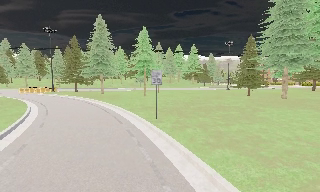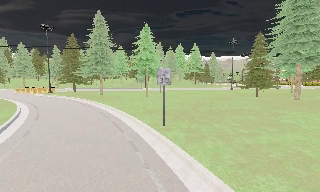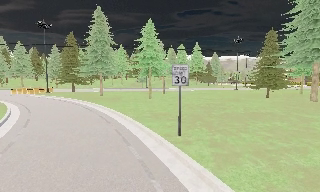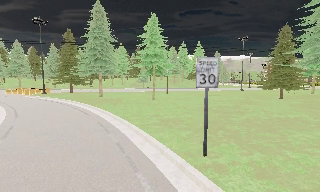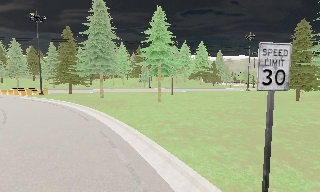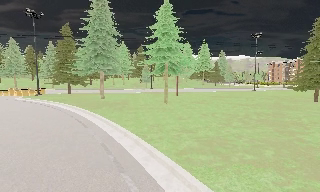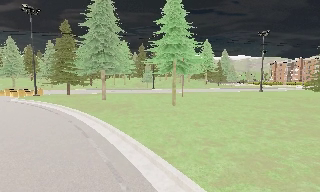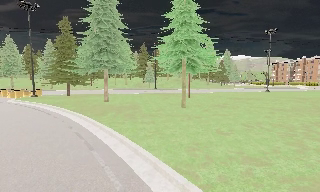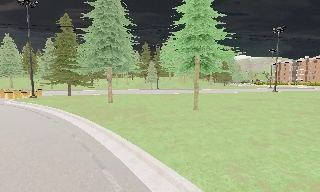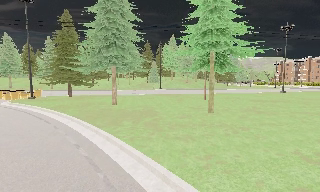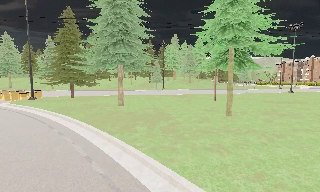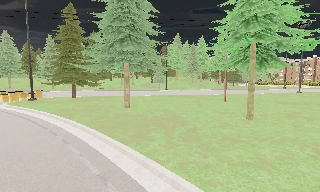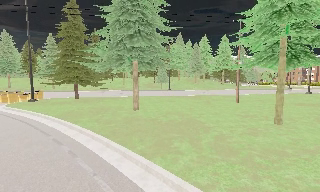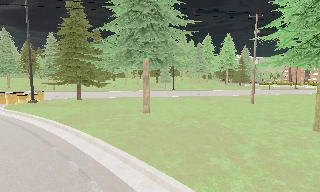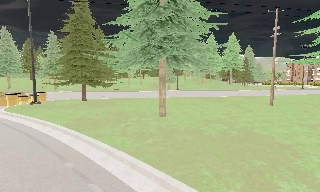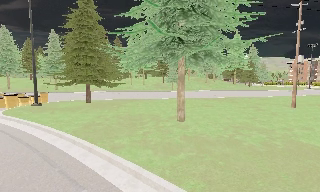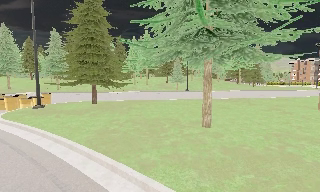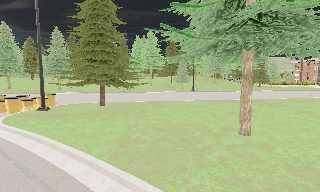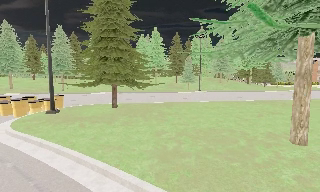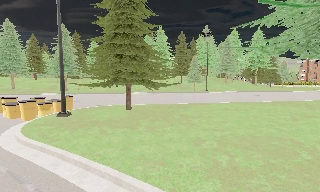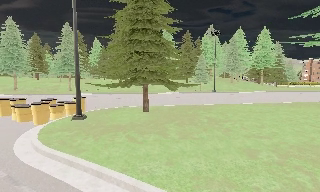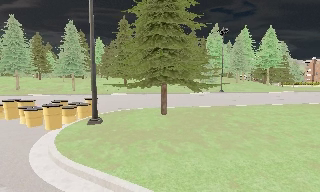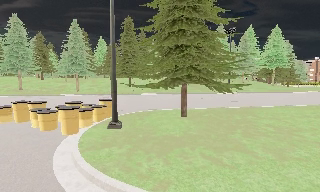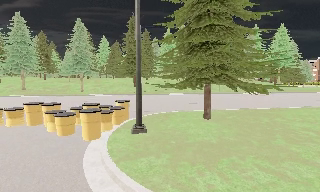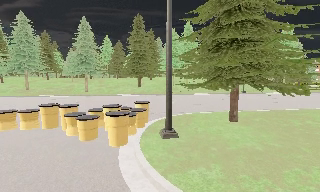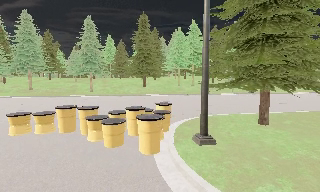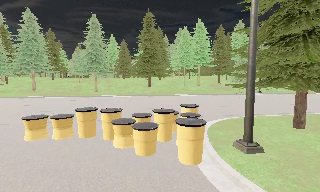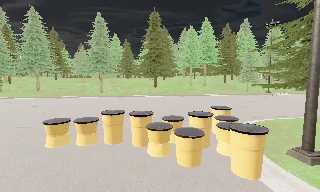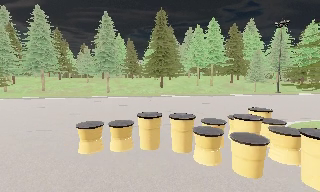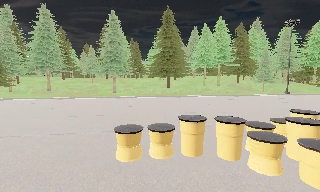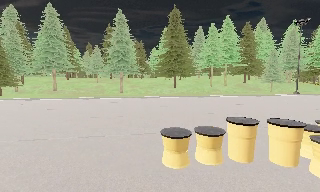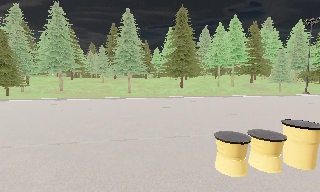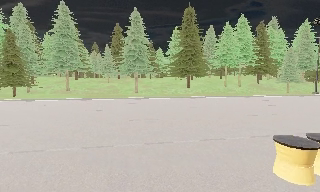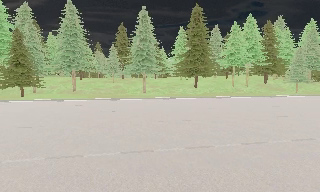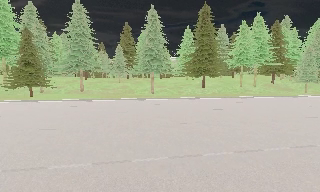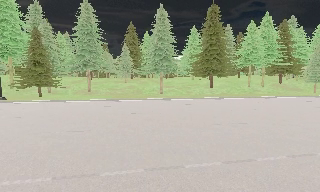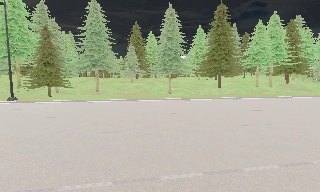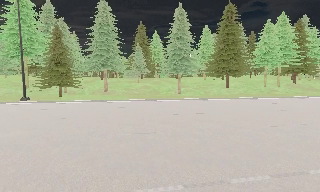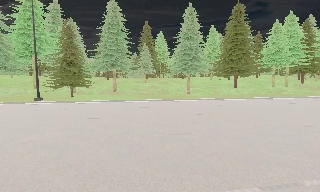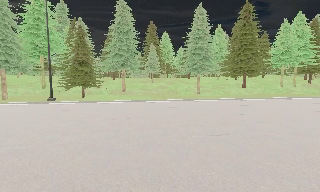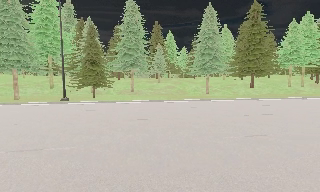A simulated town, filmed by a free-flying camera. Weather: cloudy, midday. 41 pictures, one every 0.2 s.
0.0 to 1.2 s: The camera travels forward, about 9 m, so what stands in front looms larger.
1.2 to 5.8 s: The camera travels to its left and forward, about 30 m, so close, fixed things drift to the right.
5.8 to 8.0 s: The camera travels to its left, about 15 m, so close, fixed things drift to the right.
The film runs forward here.
